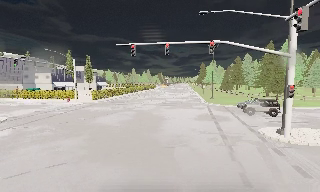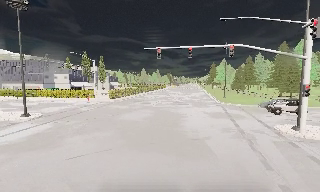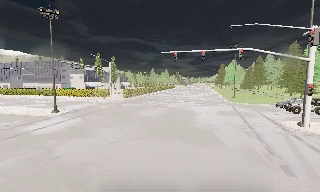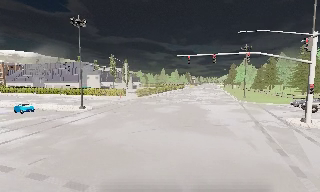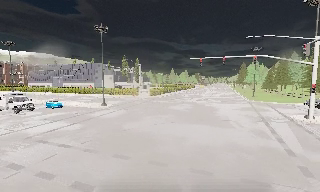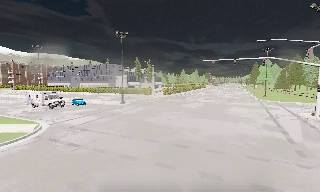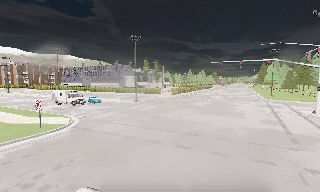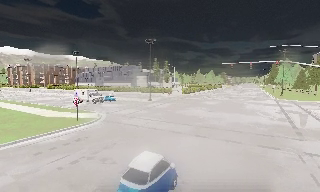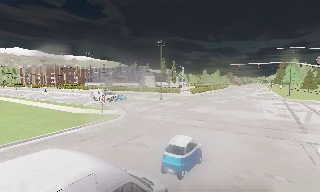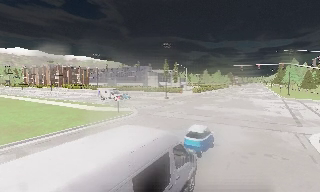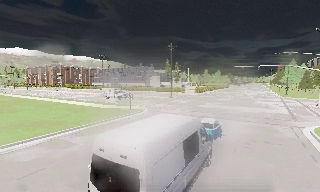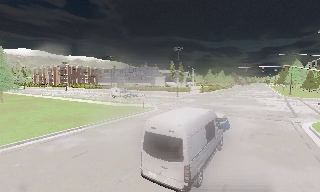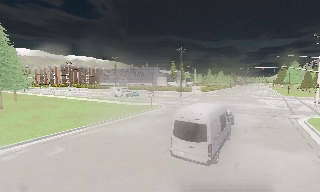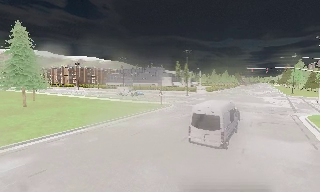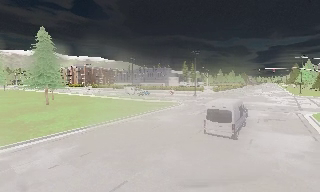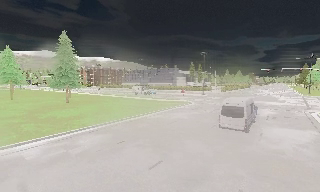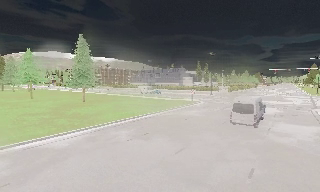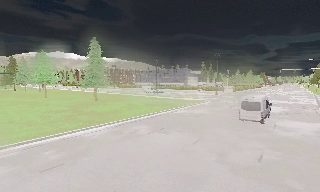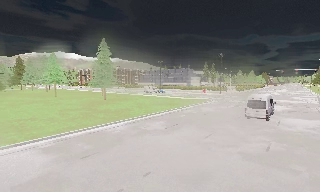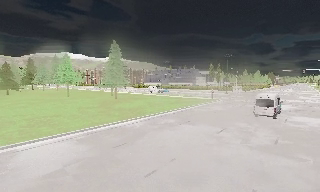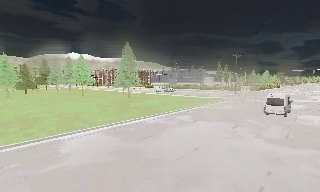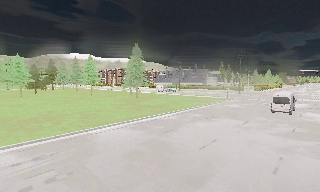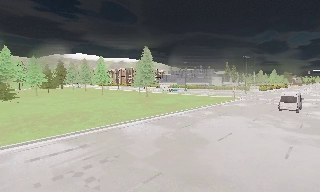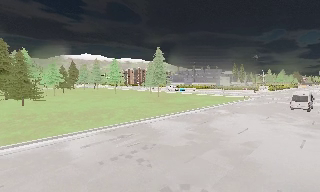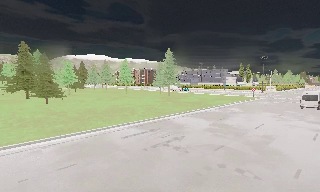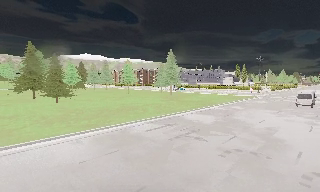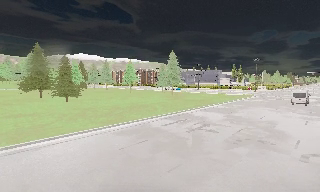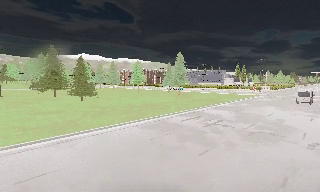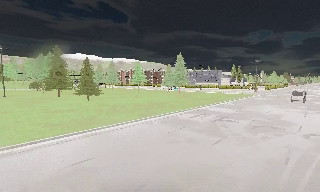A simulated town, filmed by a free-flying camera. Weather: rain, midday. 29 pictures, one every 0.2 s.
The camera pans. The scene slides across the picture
to the right.
The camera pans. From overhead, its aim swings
counterclockwise.
0.0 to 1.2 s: The camera swings to its left by about 20 degrees, and the scene slides to the right. It travels backward and to its left, about 13 m, so what stands in front gets smaller.
1.2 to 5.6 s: The camera pans to its left, which is counterclockwise from overhead, by about 20 degrees. It travels backward and to its left, about 45 m, so what stands in front gets smaller.
The film runs backward here.
